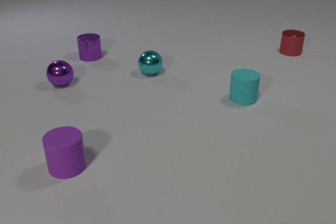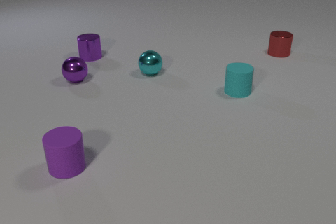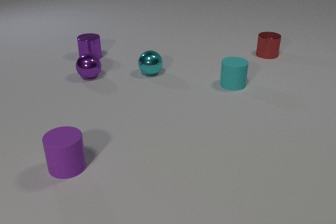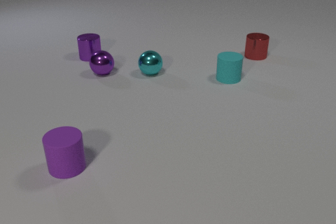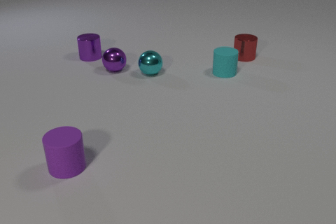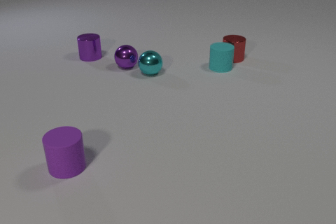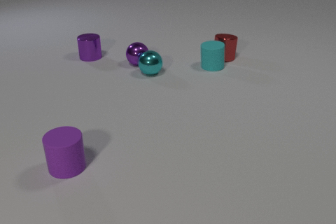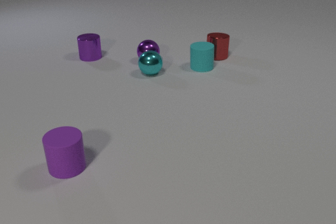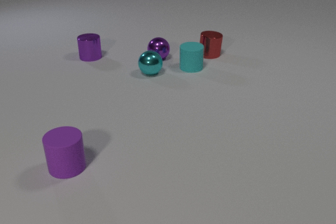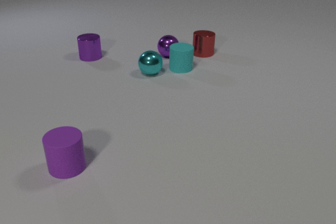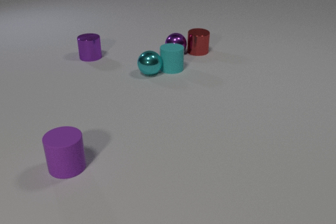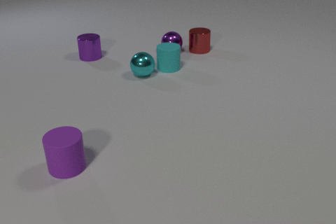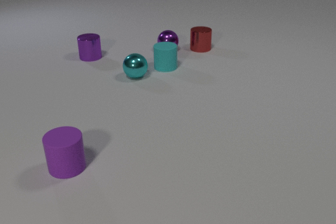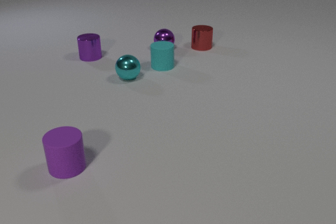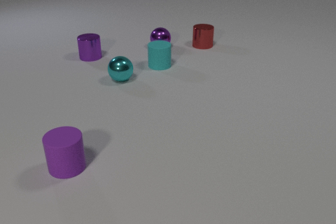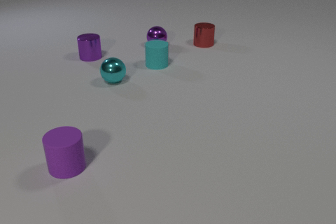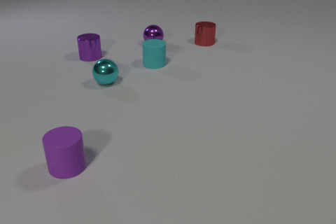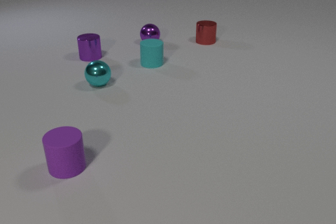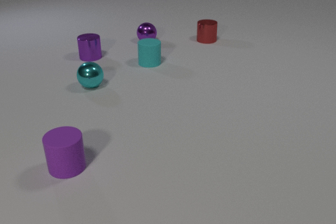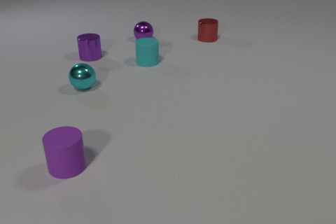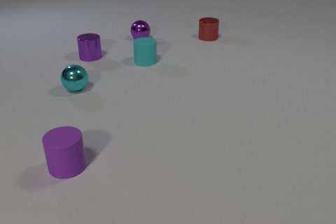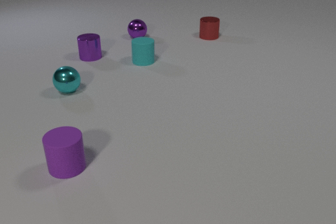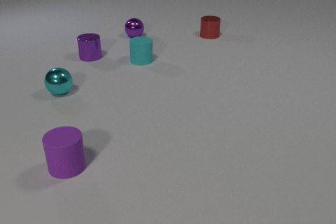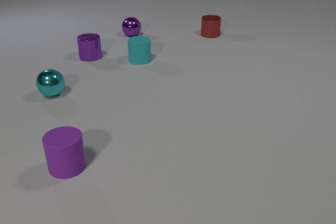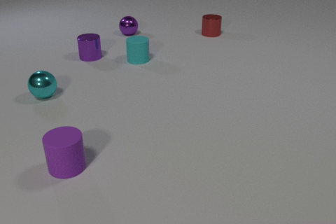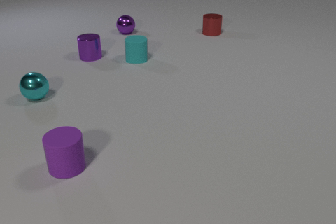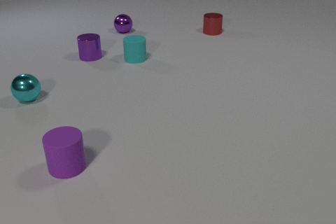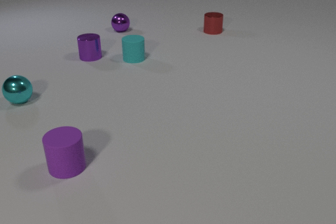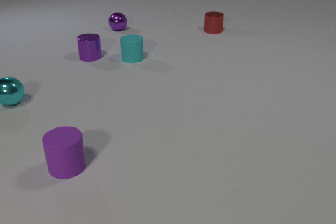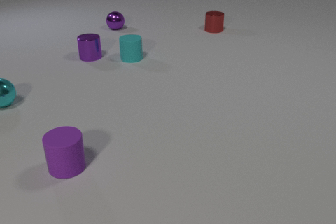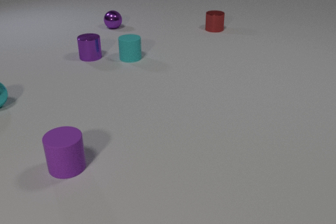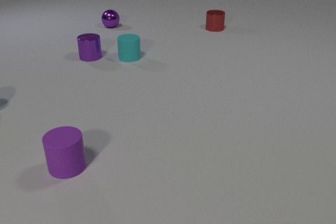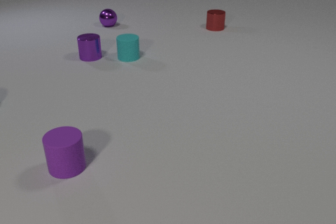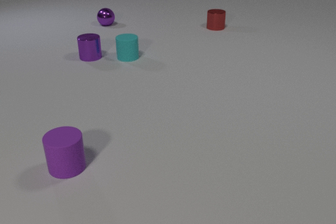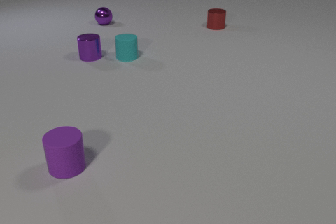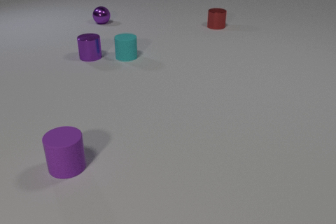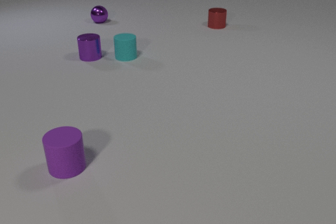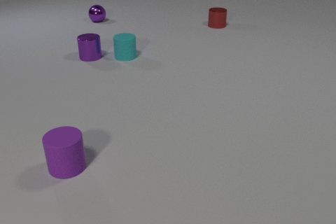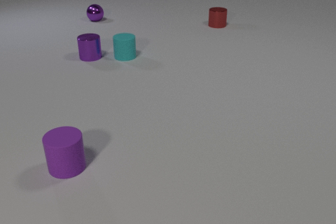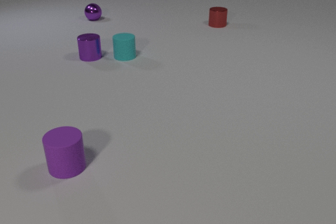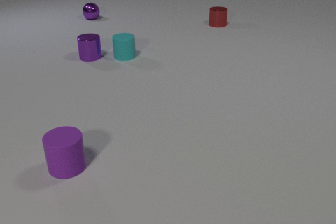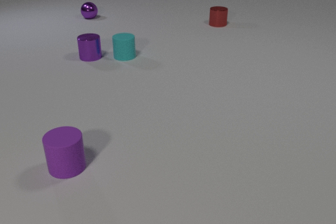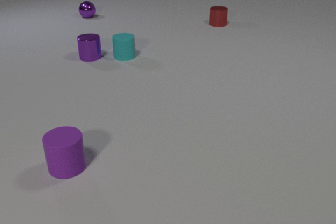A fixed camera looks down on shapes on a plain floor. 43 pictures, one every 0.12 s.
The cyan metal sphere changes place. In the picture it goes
to the left.
The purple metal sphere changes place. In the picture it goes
away from the camera.
0.00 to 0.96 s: The red metal cylinder slides to the left. The cyan rubber cylinder slides away from the camera and to the left. The purple metal sphere rolls to the right and away from the camera. The red metal cylinder and the cyan rubber cylinder collide.
0.96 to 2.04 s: The red metal cylinder slides away from the camera. The cyan rubber cylinder slides to the left. The purple metal sphere rolls away from the camera. The cyan metal sphere rolls to the left and toward the camera. The red metal cylinder and the purple metal sphere collide. The cyan rubber cylinder and the cyan metal sphere collide.
2.04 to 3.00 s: The red metal cylinder slides away from the camera. The cyan rubber cylinder slides to the left and away from the camera. The purple metal sphere rolls away from the camera and to the left. The cyan metal sphere rolls to the left.
3.00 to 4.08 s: The red metal cylinder slides away from the camera. The cyan rubber cylinder slides to the left and away from the camera. The purple metal sphere rolls away from the camera and to the left. The cyan metal sphere rolls to the left, leaves at the left edge.
4.08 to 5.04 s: The red metal cylinder slides away from the camera. The purple metal sphere rolls away from the camera and to the left.
How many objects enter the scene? 0.
What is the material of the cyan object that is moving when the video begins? rubber.
What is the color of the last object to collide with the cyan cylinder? cyan.
